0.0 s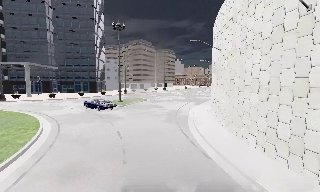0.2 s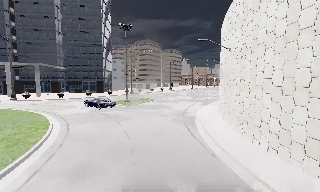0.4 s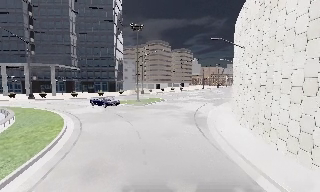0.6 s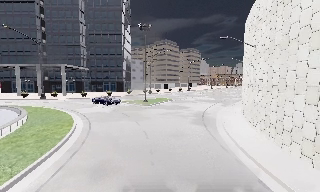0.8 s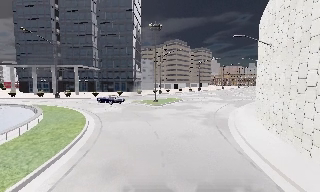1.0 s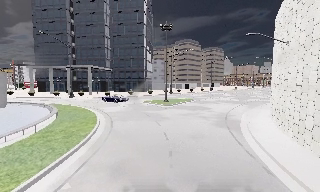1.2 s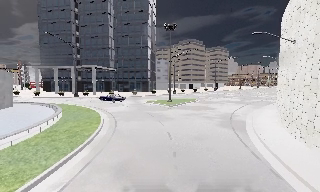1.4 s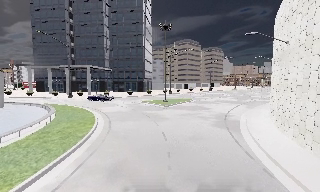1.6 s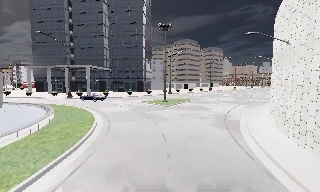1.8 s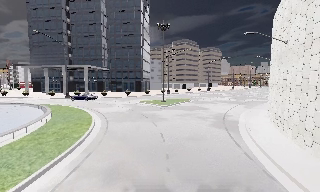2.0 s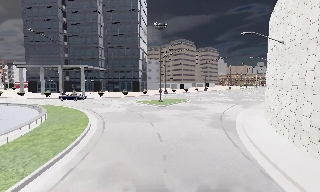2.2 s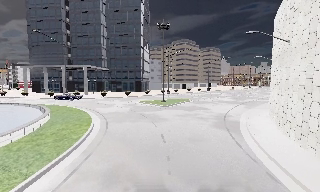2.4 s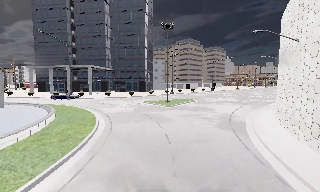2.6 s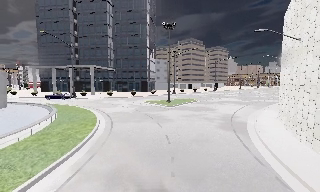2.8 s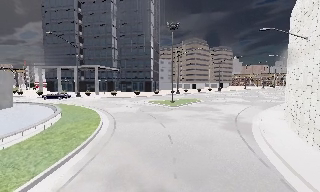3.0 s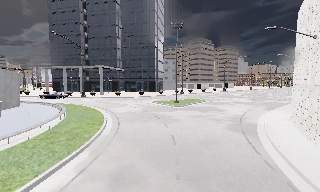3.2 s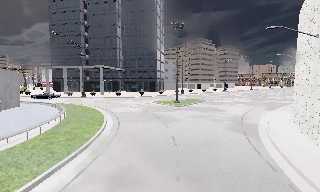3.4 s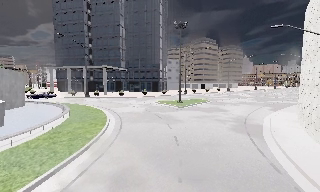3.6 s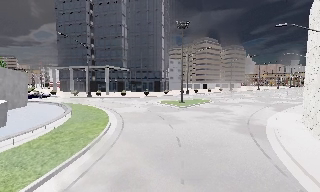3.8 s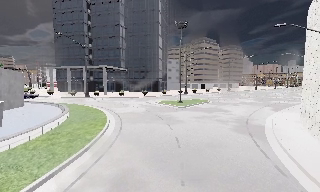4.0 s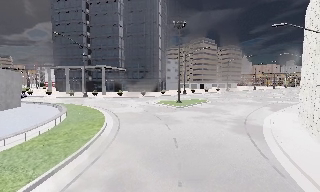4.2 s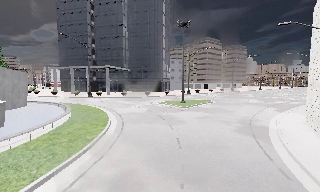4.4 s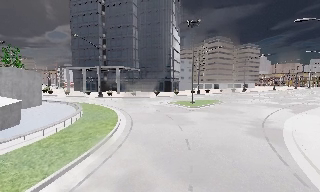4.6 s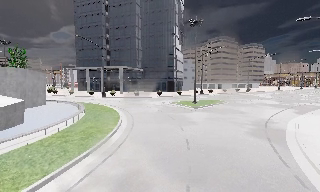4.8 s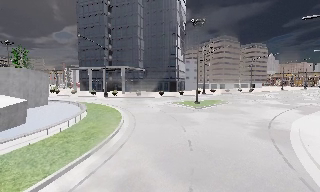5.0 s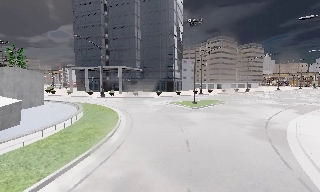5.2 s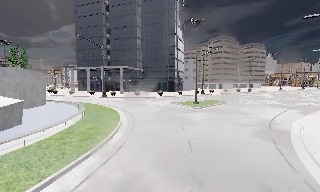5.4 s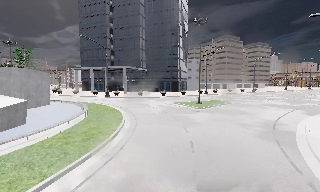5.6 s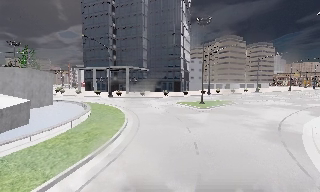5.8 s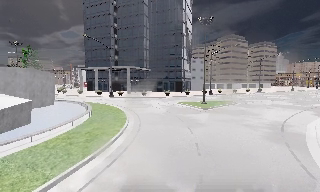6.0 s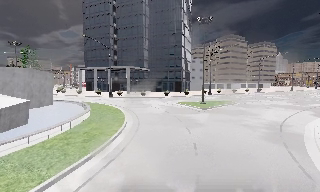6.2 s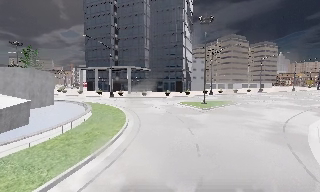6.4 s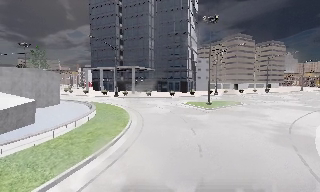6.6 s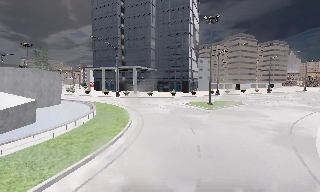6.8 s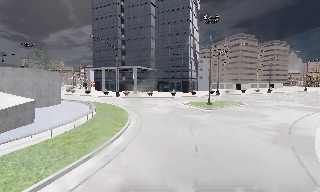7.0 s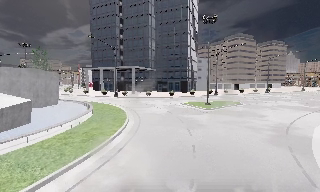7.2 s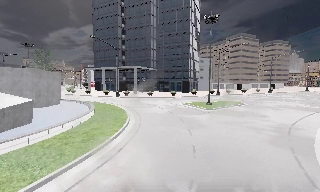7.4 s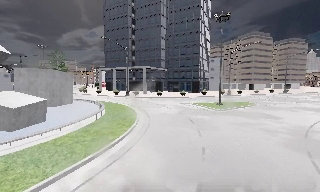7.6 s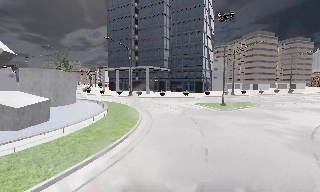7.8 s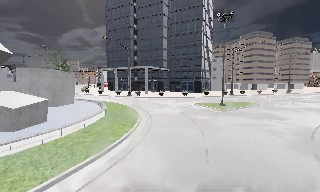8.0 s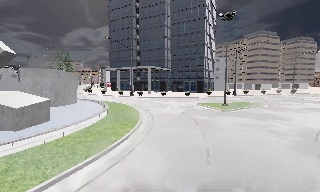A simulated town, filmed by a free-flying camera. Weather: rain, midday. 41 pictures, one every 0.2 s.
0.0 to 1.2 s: The camera swings to its left by about 15 degrees, and the scene slides to the right.
1.2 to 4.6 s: The camera travels forward and to its right, about 1.5 m, so what stands in front looms larger.
4.6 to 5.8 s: The camera travels forward, about 0.5 m, so what stands in front looms larger.
5.8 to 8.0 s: The camera travels to its right and forward, about 1 m.
The film runs forward here.
